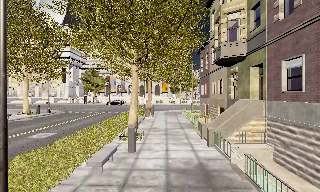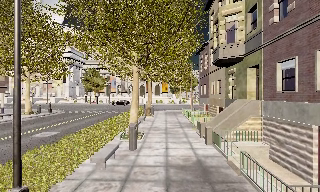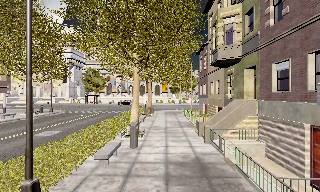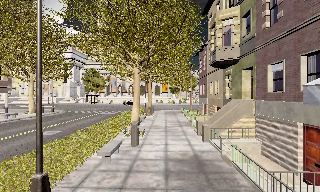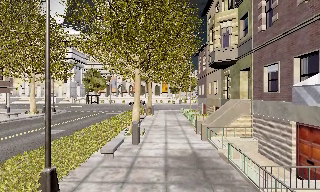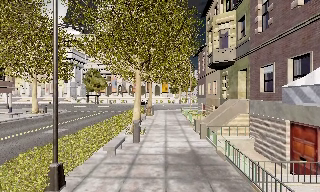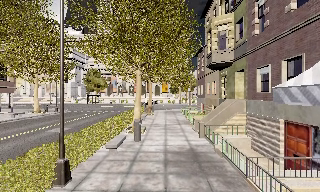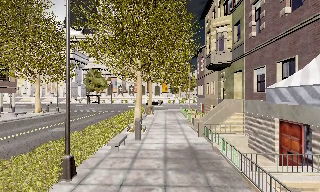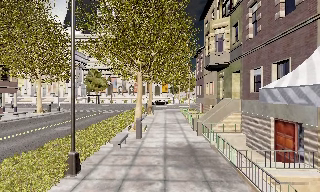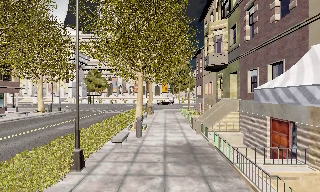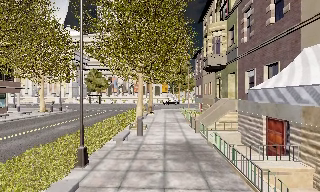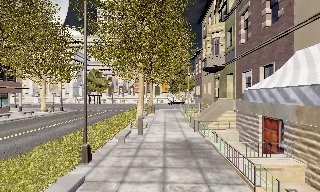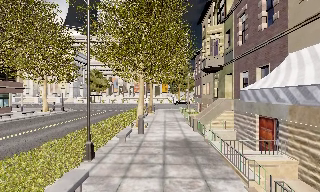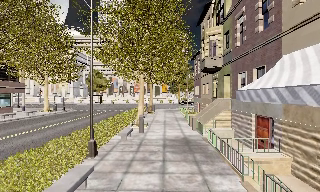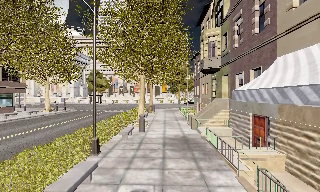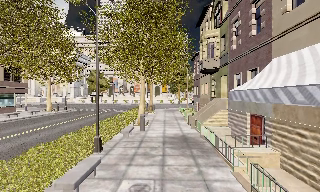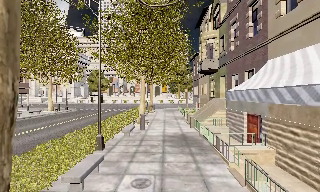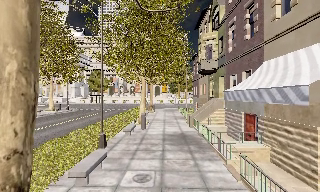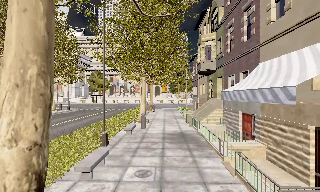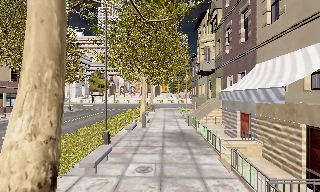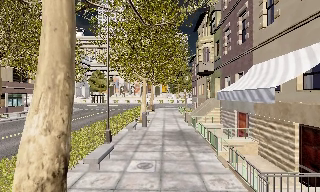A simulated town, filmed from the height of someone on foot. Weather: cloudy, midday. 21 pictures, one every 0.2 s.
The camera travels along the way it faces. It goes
backward.
0.0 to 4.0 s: The camera travels backward, about 6 m, so what stands in front gets smaller.
The film runs backward here.
